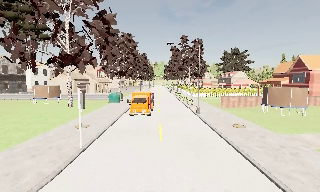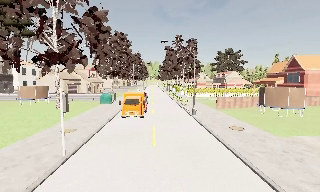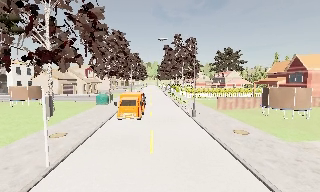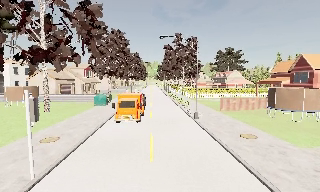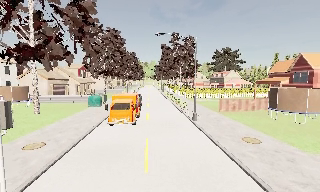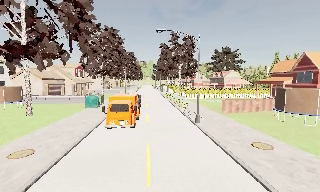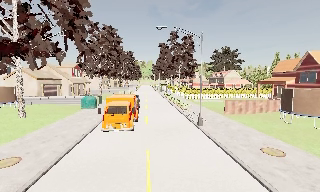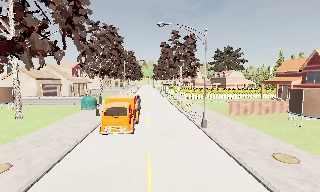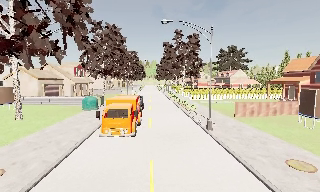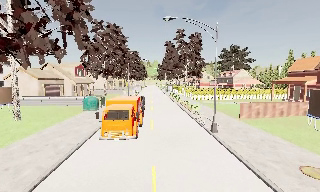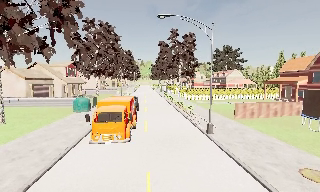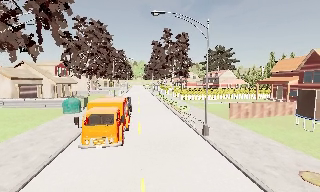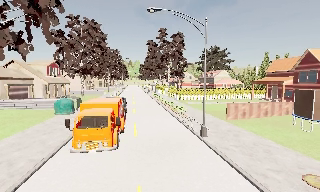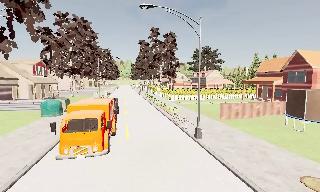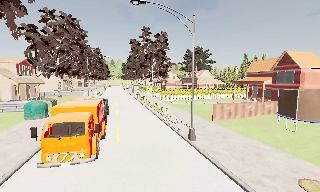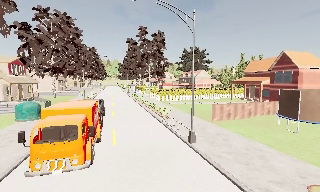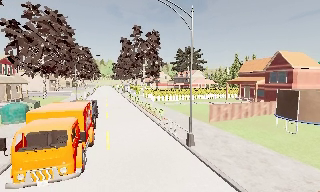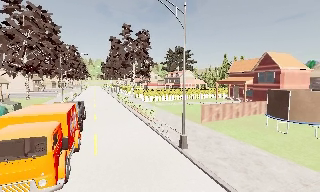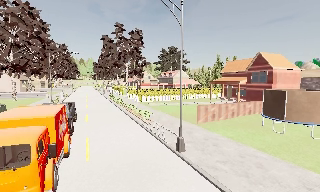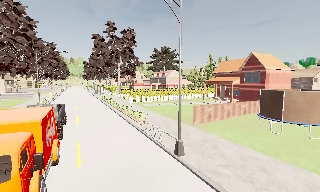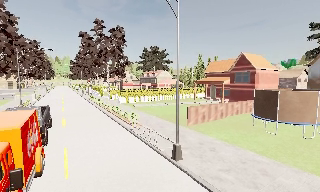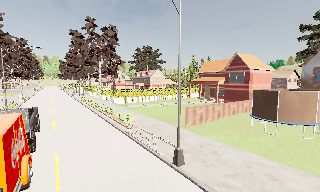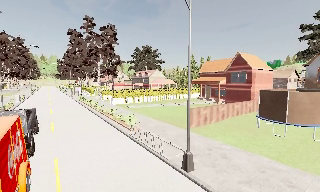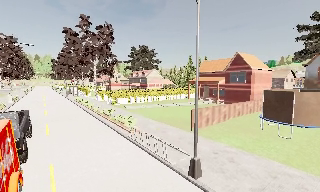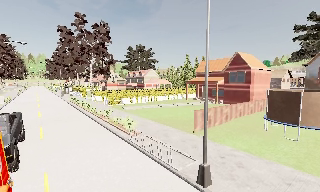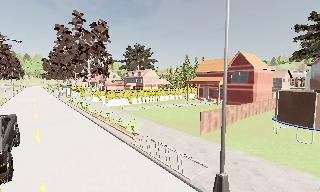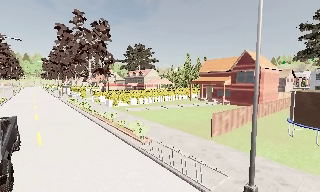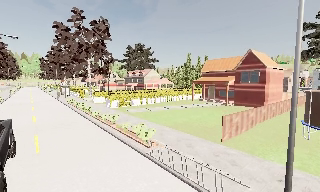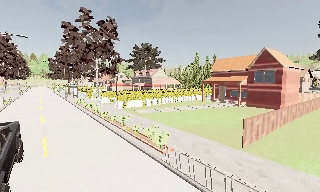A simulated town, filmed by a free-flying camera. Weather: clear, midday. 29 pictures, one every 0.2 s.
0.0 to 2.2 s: The camera travels forward, about 8 m, so what stands in front looms larger. It loses speed.
2.2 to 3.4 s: The scene slides to the left, as the camera pans about 15 degrees to its right. It travels forward, about 2.5 m, so what stands in front looms larger.
3.4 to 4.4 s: The camera pans to its right, which is clockwise from overhead, by about 15 degrees. It travels forward and to its left, about 3 m, so what stands in front looms larger.
4.4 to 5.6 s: The camera travels forward and to its left, about 4.5 m, so what stands in front looms larger.
The film runs forward here.
